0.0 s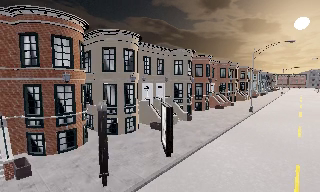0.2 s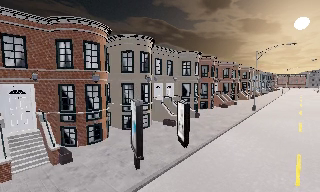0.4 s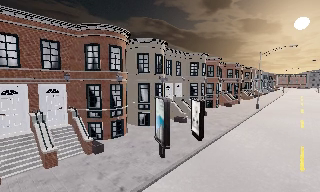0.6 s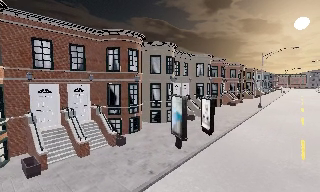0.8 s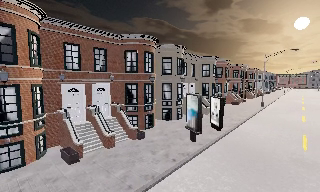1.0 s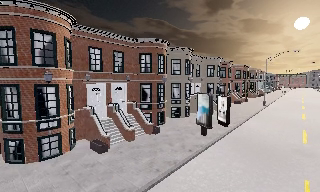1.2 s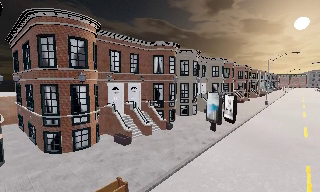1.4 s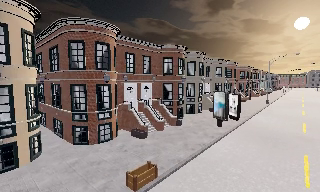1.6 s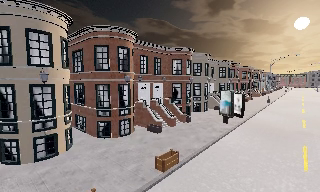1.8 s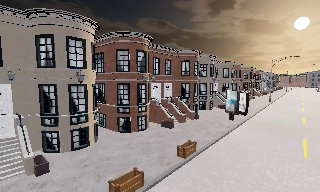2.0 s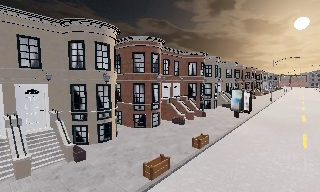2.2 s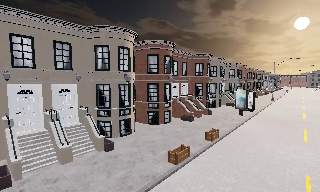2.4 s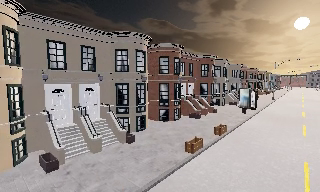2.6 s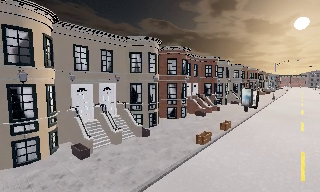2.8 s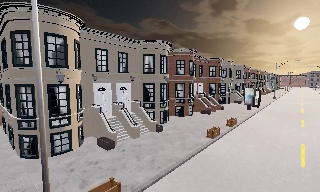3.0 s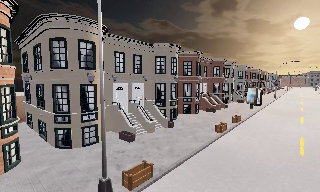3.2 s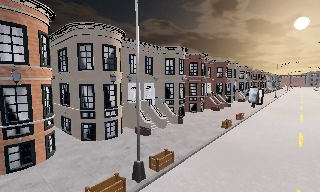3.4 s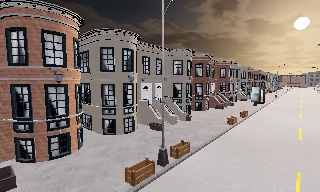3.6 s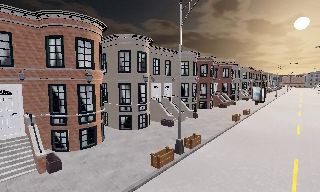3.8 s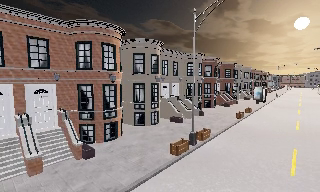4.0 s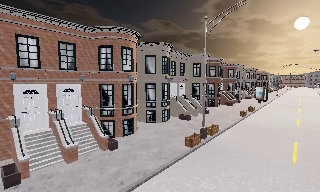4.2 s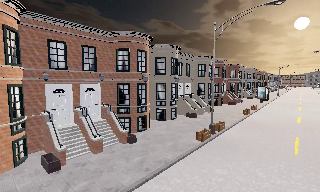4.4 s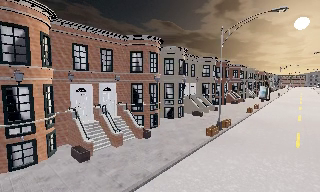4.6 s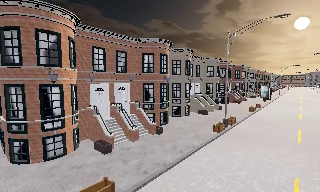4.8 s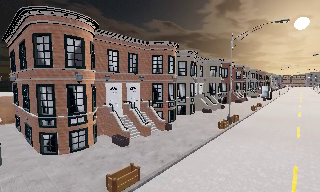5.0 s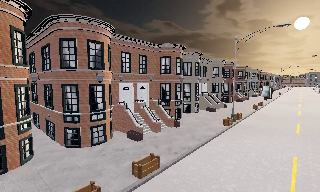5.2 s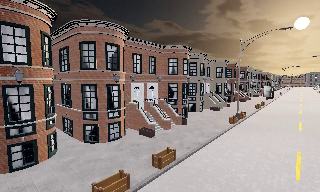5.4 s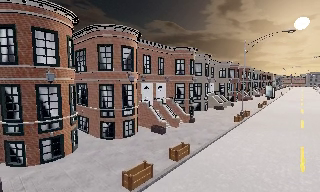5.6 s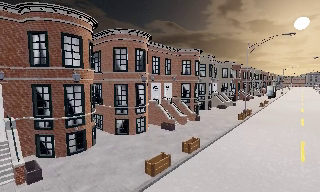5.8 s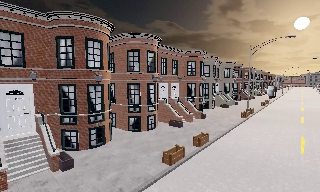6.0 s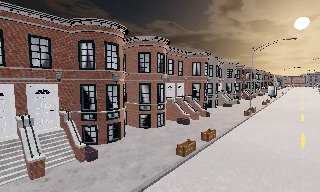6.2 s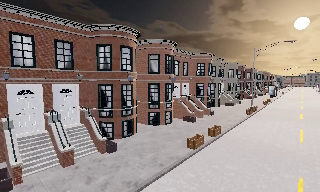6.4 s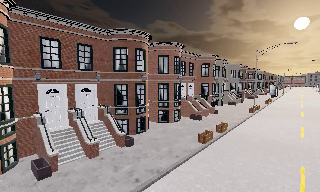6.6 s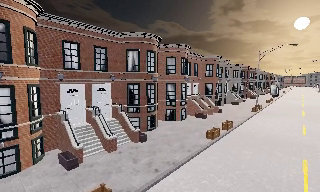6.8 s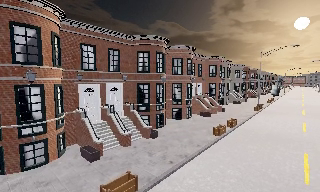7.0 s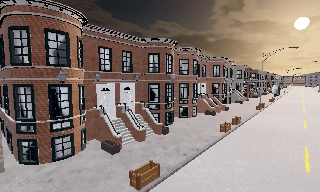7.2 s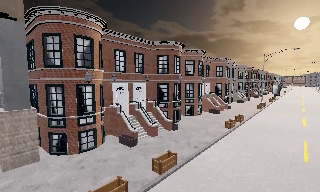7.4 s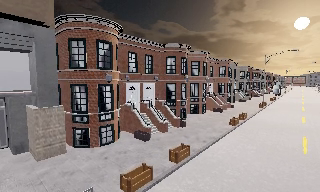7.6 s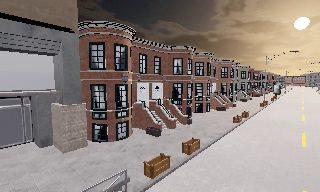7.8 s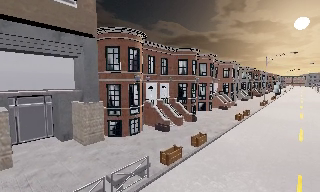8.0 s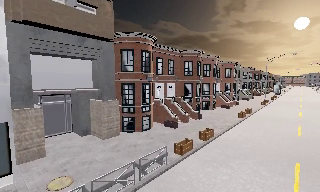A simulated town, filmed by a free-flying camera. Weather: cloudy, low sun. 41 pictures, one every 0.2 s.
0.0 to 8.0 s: The camera travels backward and to its left, about 50 m, so what stands in front gets smaller.
The film runs backward here.
